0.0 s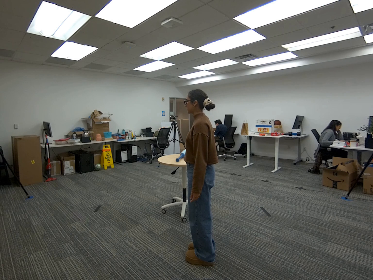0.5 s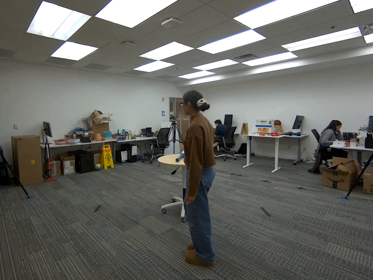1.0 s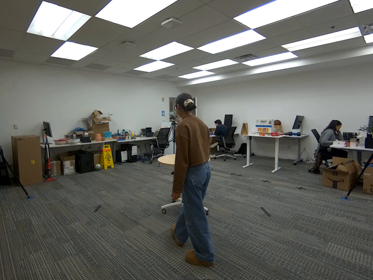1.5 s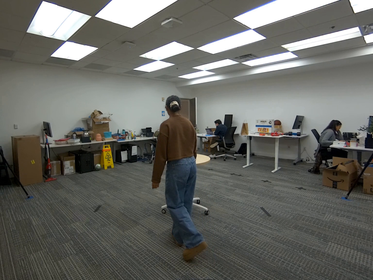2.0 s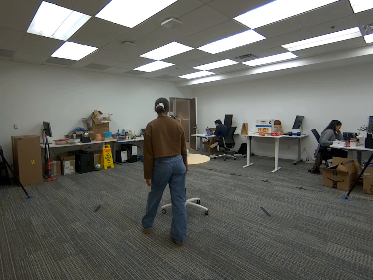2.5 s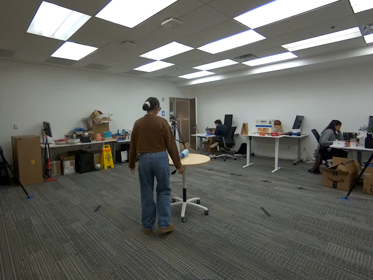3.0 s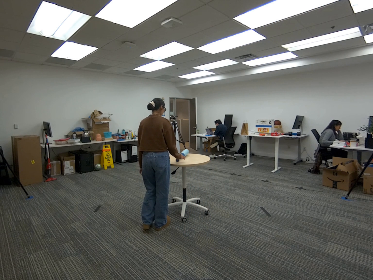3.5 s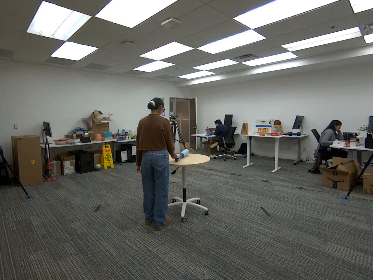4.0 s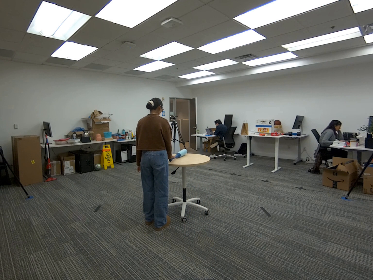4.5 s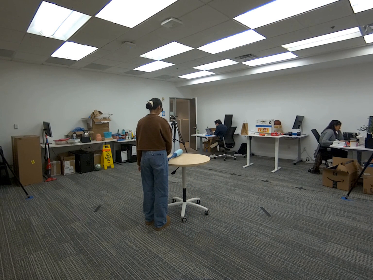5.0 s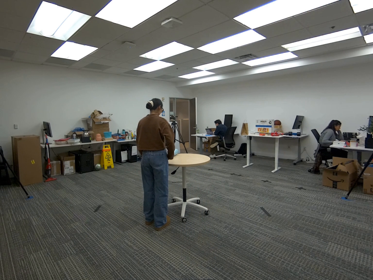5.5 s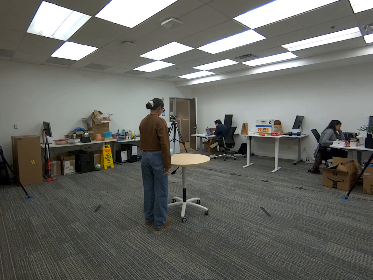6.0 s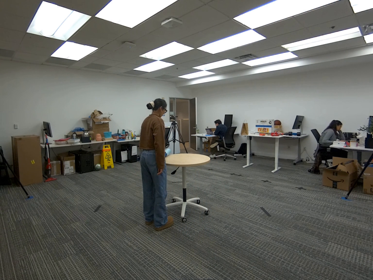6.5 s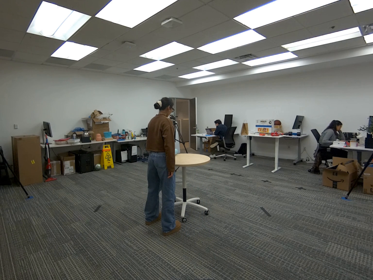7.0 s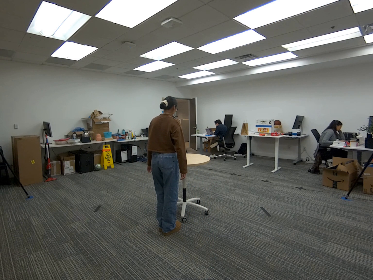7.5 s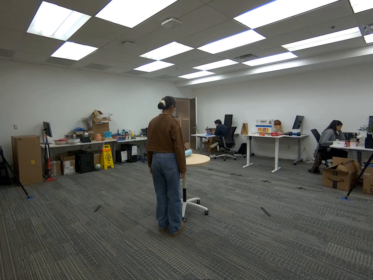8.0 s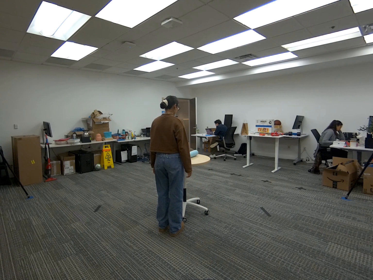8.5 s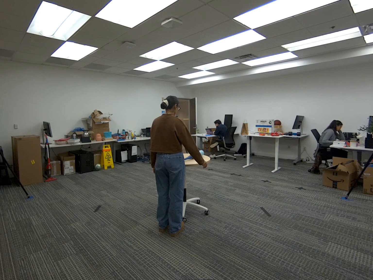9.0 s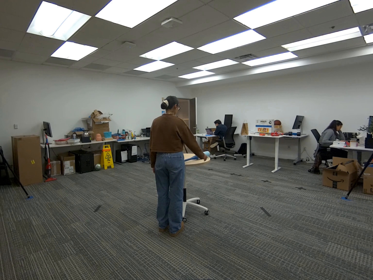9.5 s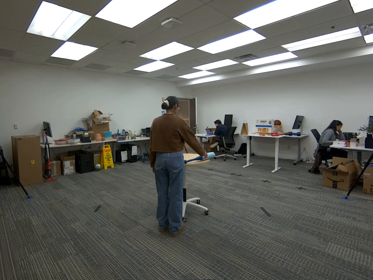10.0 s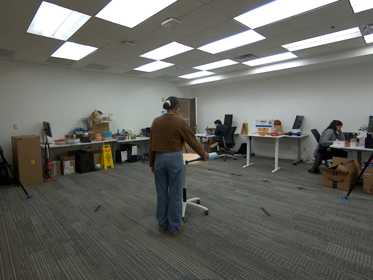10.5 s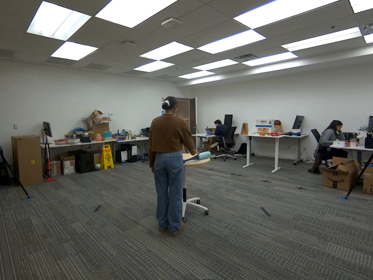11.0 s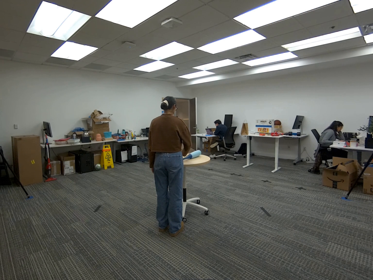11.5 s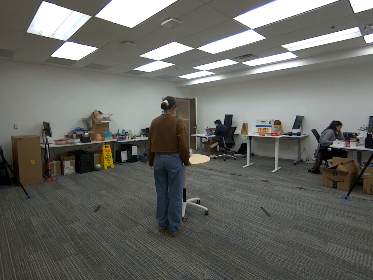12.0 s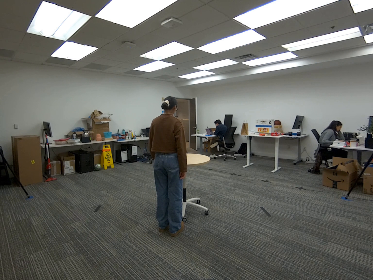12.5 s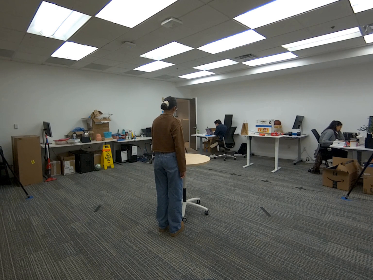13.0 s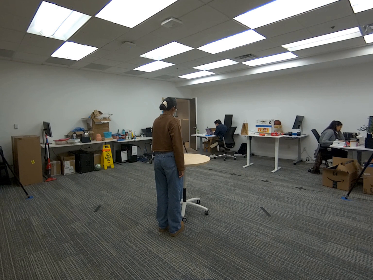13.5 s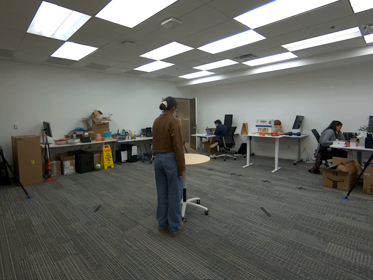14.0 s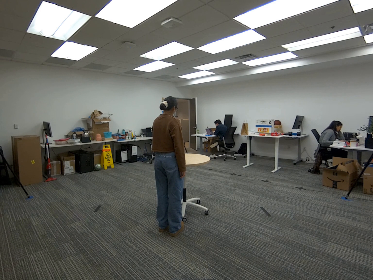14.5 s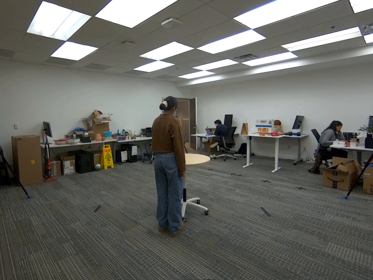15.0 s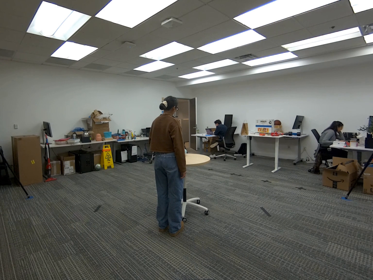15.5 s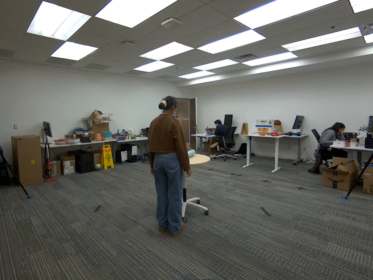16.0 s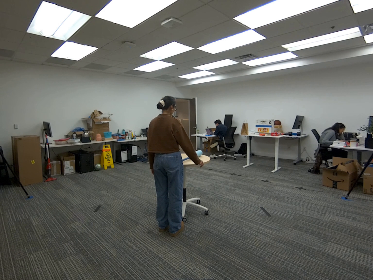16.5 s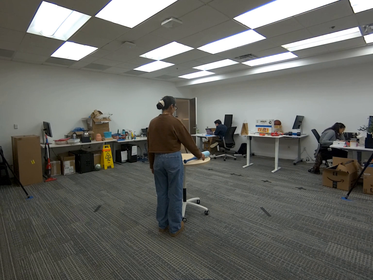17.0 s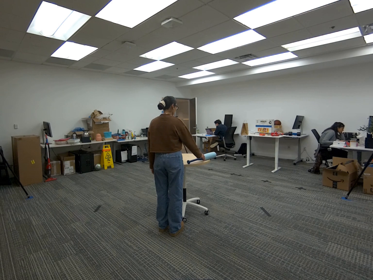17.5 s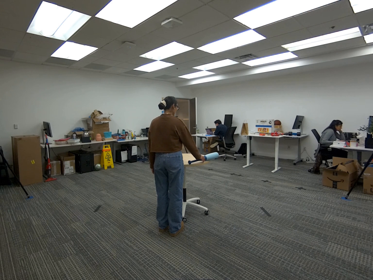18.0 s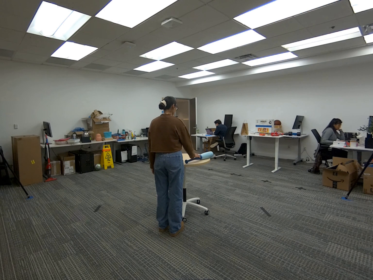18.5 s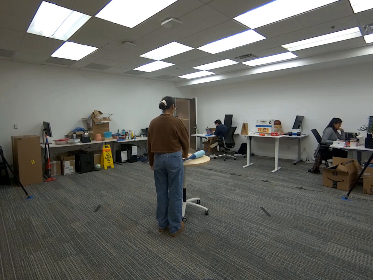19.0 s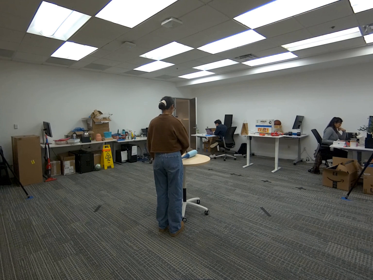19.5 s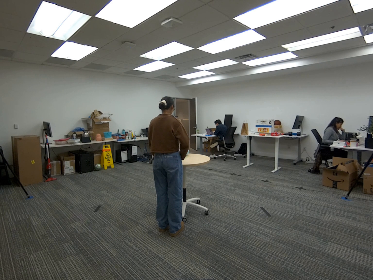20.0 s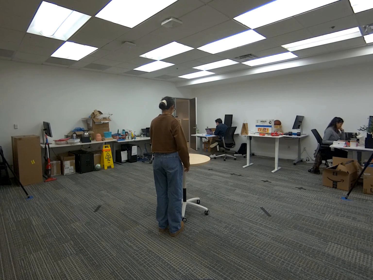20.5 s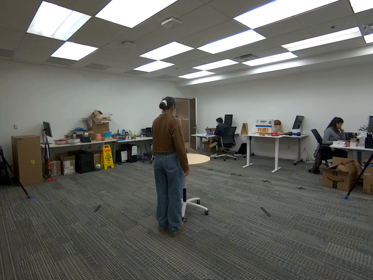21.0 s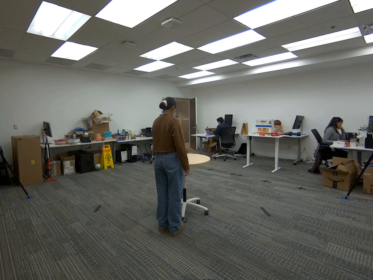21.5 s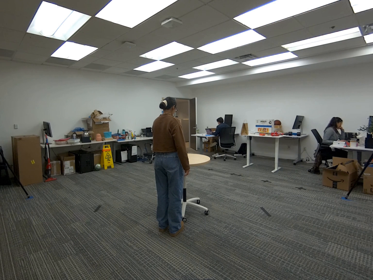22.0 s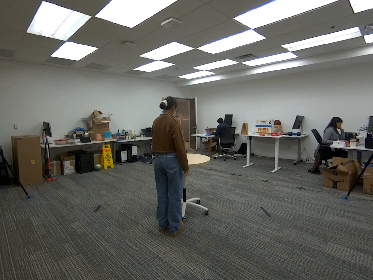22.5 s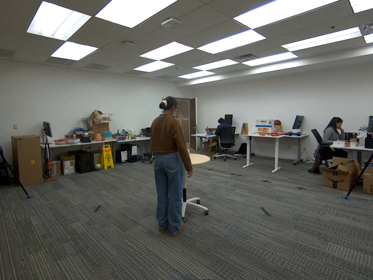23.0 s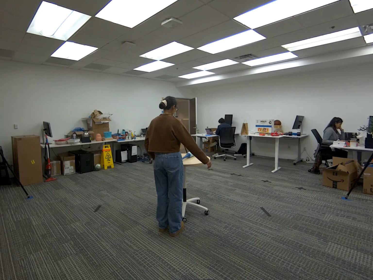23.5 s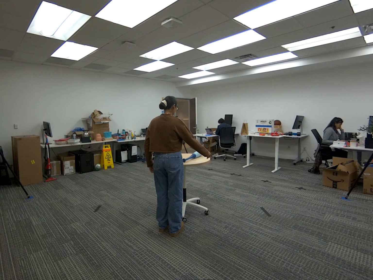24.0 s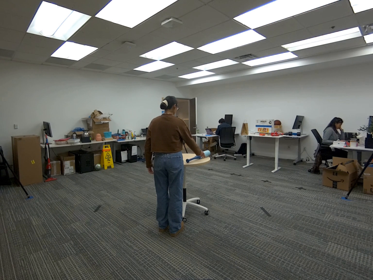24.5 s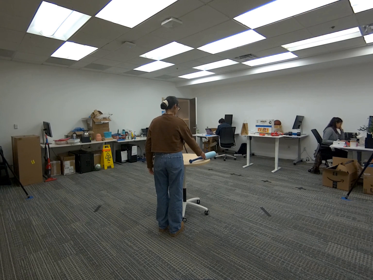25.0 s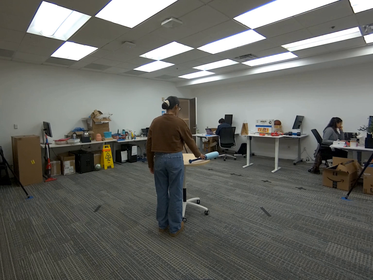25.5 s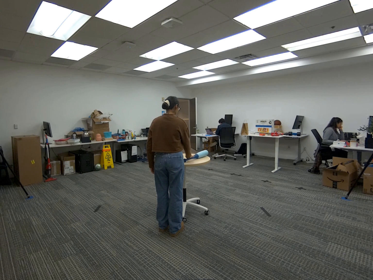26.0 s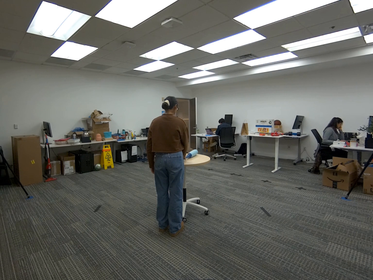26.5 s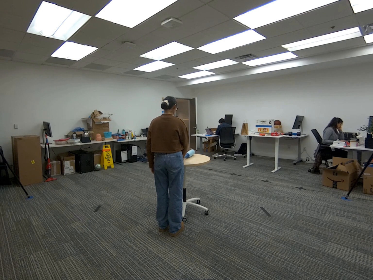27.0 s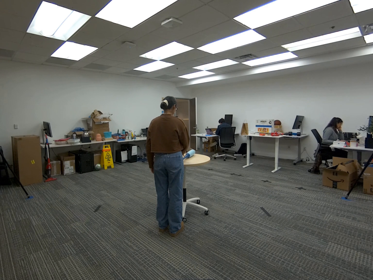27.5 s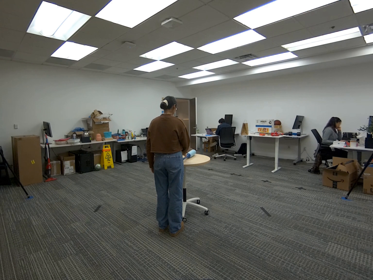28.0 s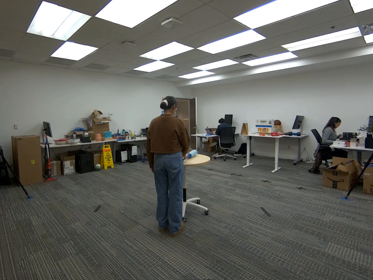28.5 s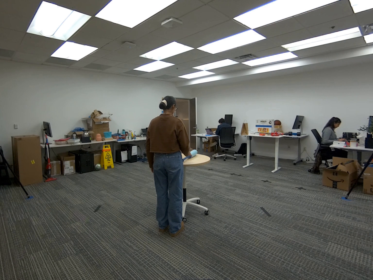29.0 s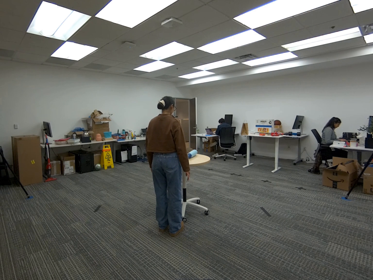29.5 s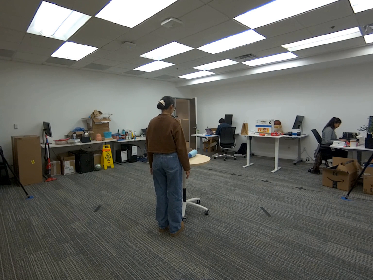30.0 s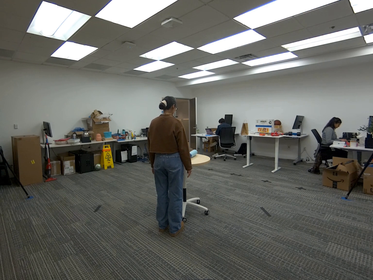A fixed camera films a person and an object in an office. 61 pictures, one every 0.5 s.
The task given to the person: Walk over to the base ball bat on the round table and proceed to roll the baseball bat on the round table making sure it does not fall of the table.
